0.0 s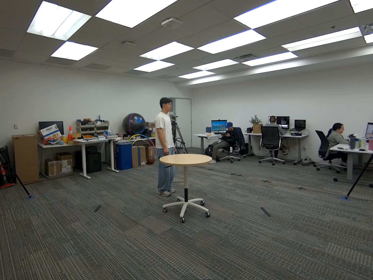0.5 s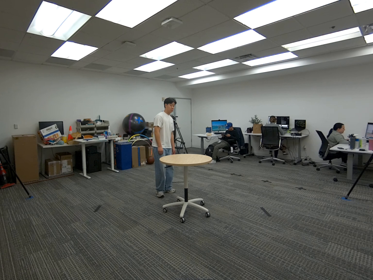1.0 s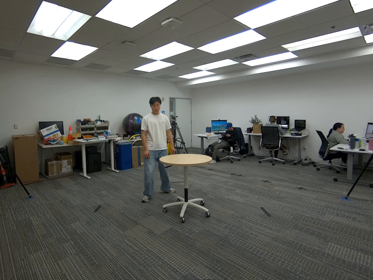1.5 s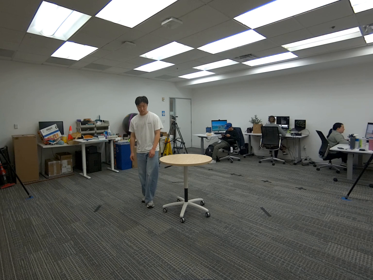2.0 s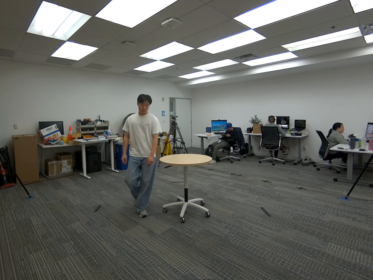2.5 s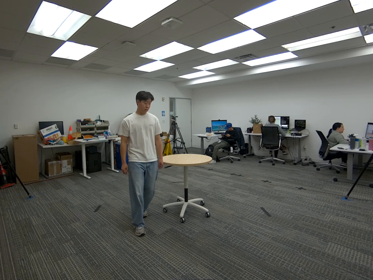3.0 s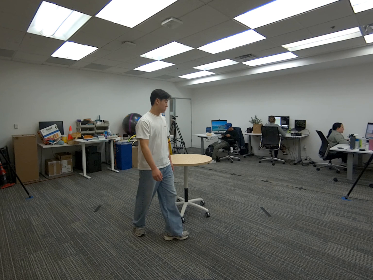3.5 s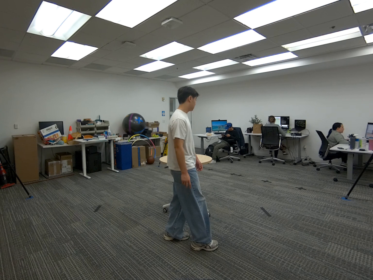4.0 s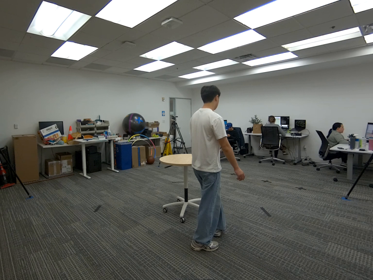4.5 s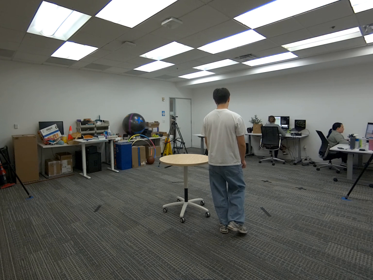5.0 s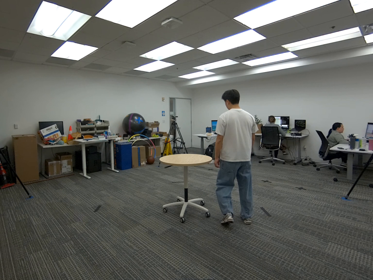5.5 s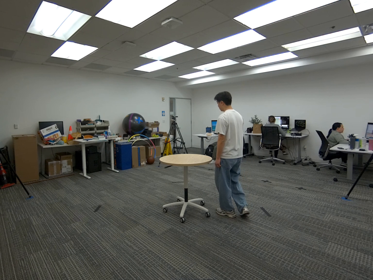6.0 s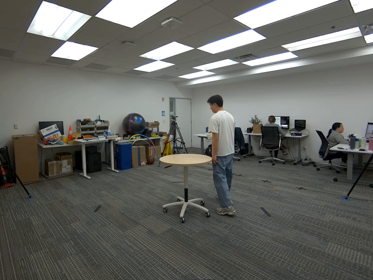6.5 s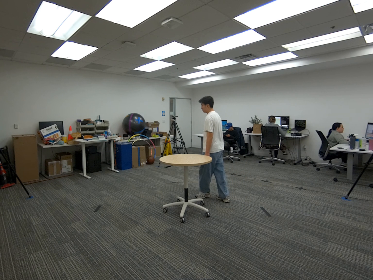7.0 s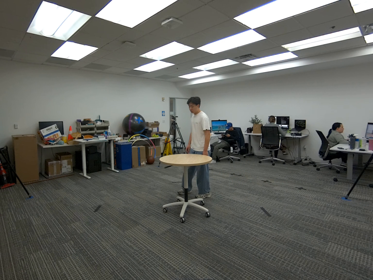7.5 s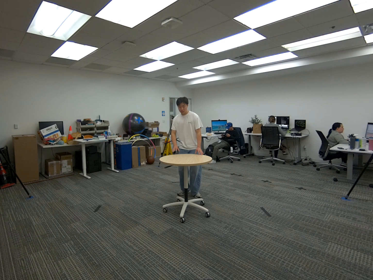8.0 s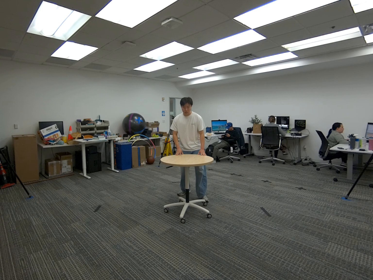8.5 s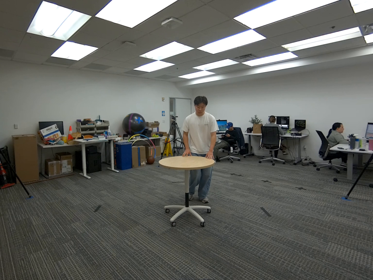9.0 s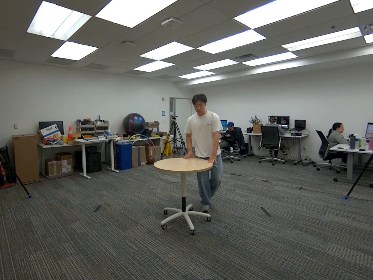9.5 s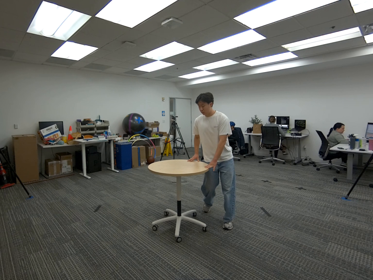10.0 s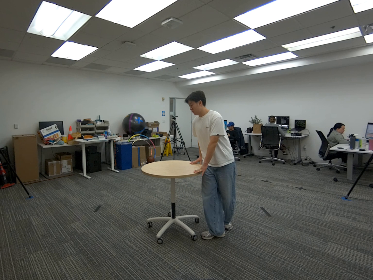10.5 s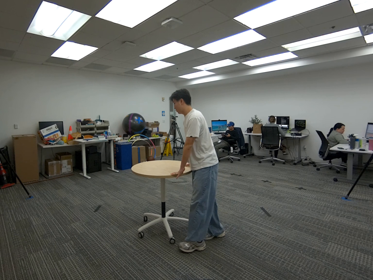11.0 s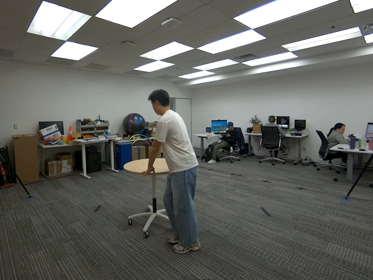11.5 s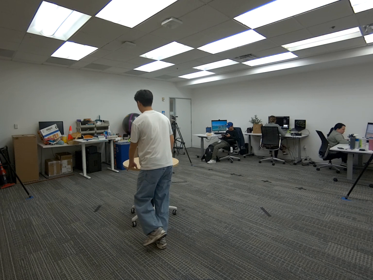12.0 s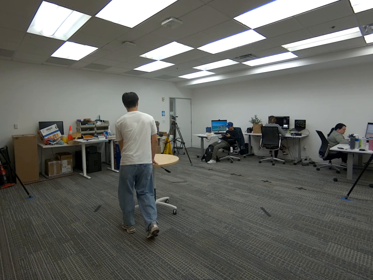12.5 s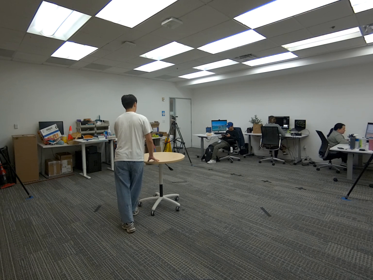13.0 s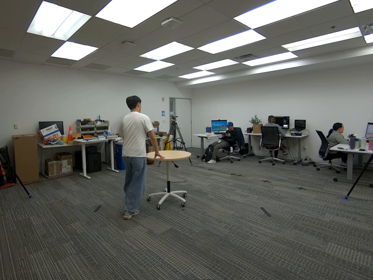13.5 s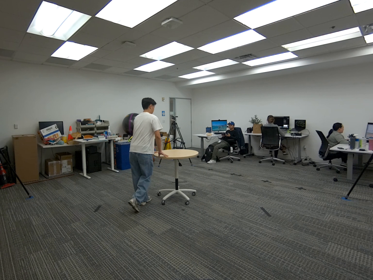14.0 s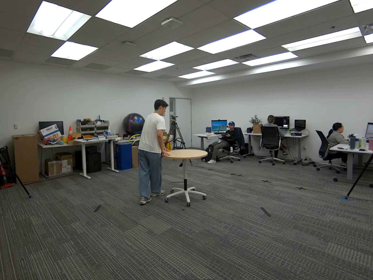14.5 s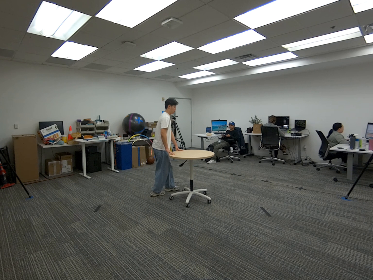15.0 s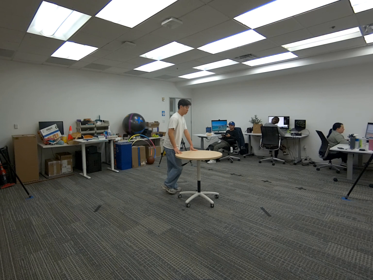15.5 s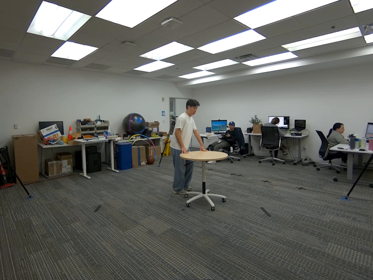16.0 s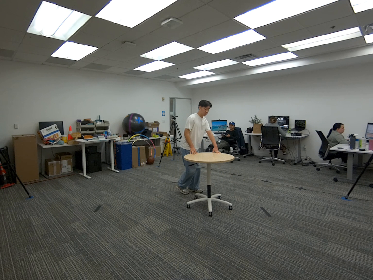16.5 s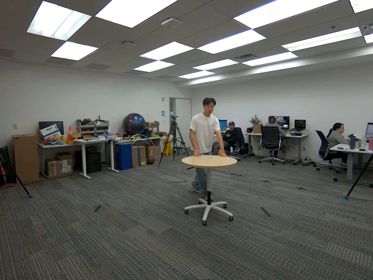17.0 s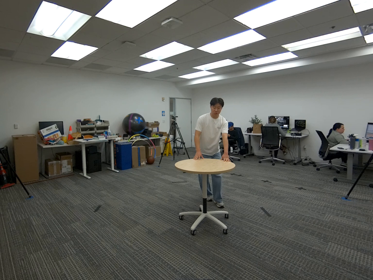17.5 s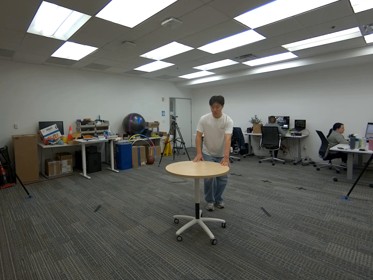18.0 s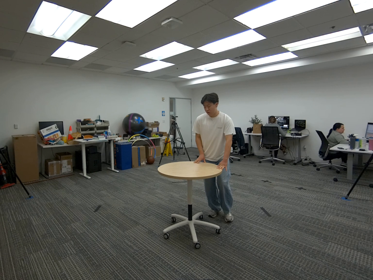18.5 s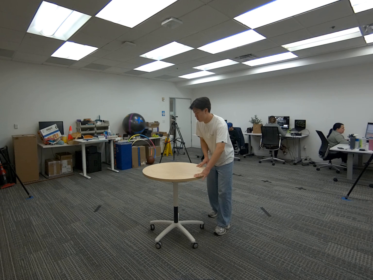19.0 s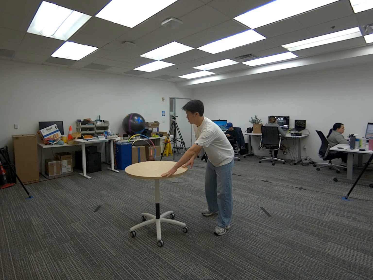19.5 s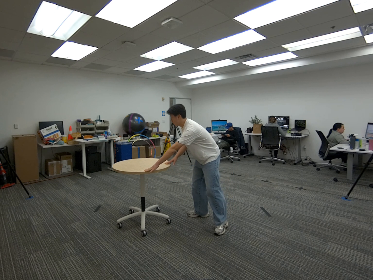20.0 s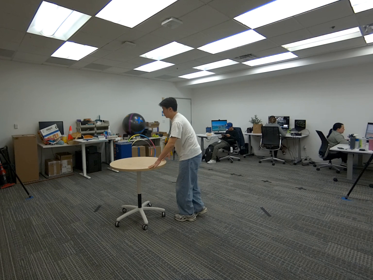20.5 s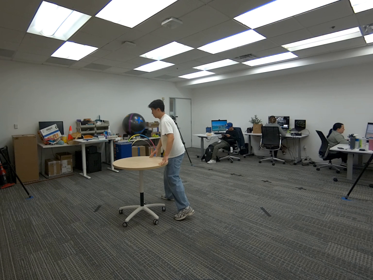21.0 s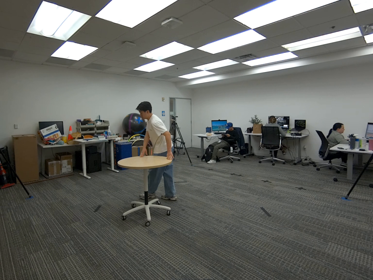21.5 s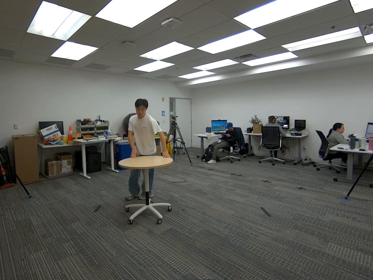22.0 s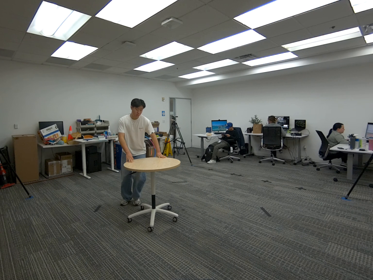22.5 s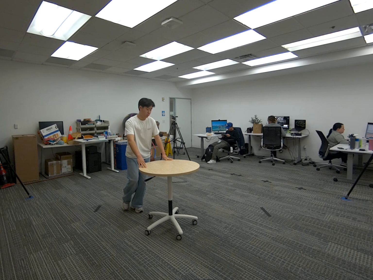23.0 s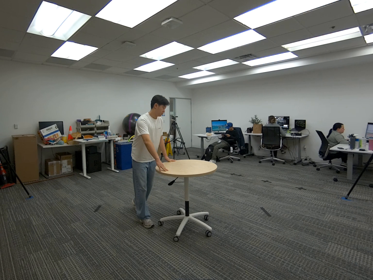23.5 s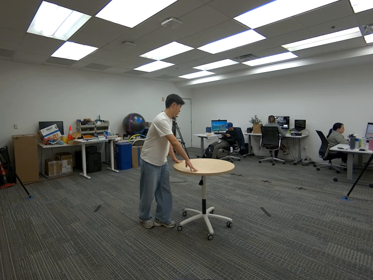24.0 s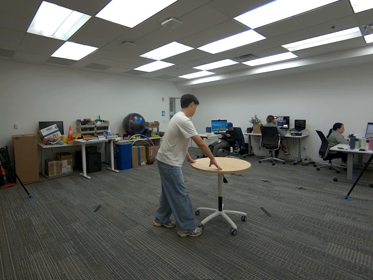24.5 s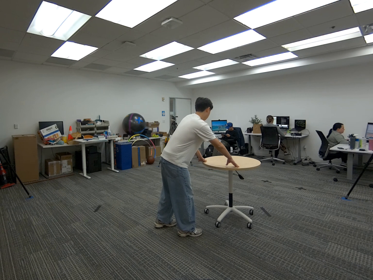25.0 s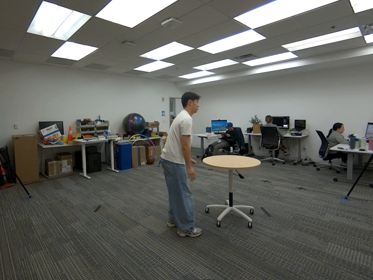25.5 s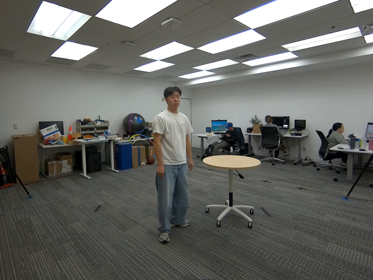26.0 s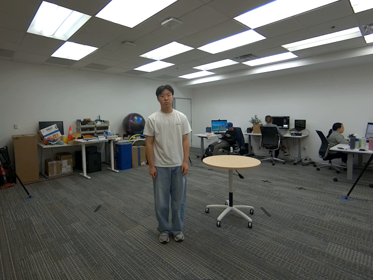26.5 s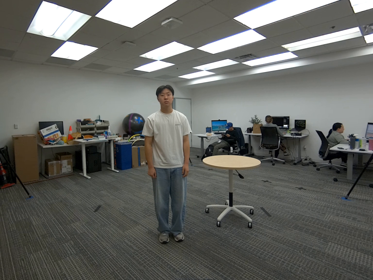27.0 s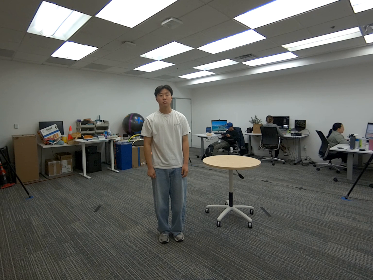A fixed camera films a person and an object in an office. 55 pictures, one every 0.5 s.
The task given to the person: Walk to the round table, use both of your hands to push the table around the bounding area.
